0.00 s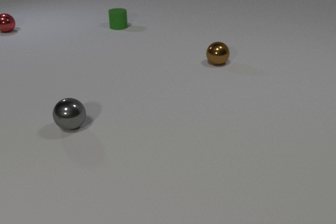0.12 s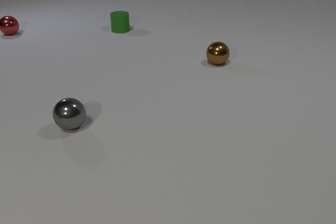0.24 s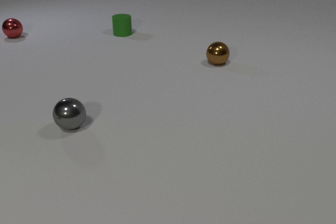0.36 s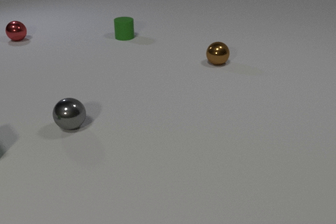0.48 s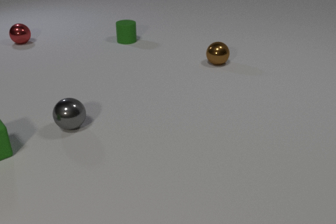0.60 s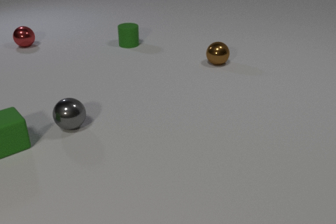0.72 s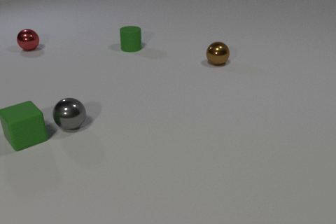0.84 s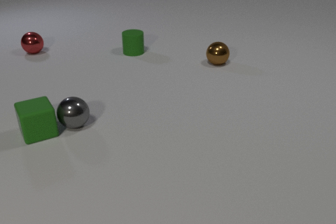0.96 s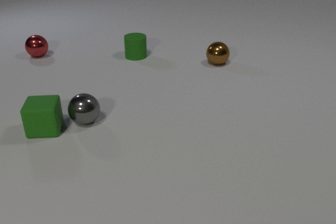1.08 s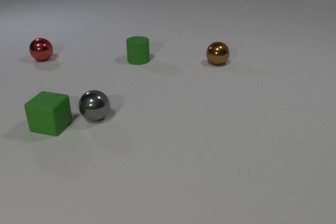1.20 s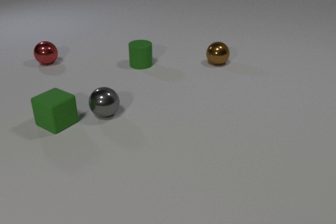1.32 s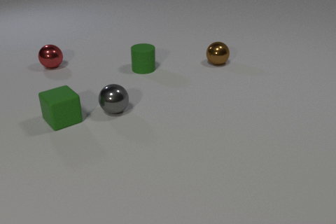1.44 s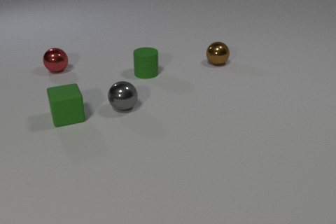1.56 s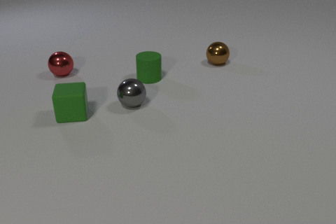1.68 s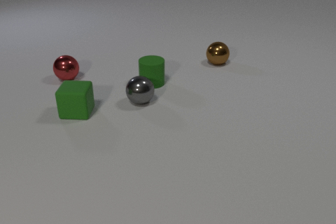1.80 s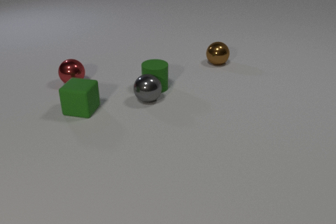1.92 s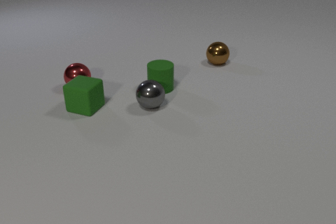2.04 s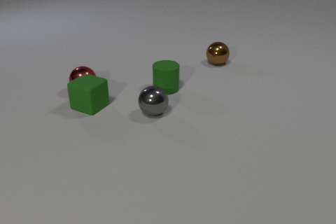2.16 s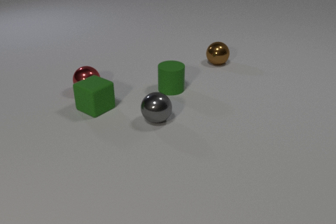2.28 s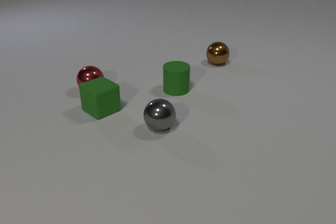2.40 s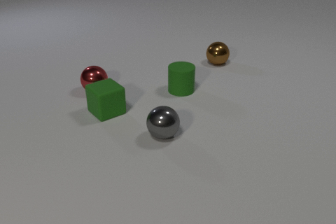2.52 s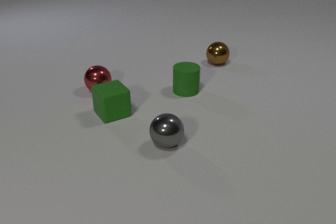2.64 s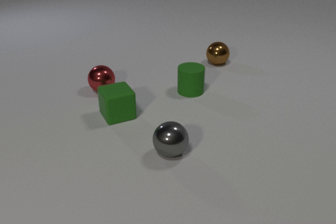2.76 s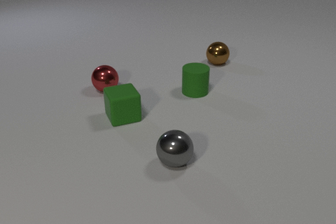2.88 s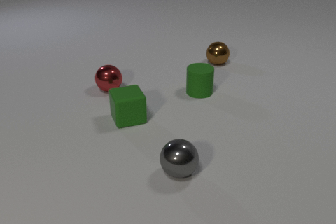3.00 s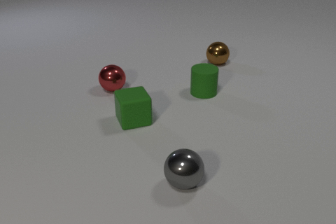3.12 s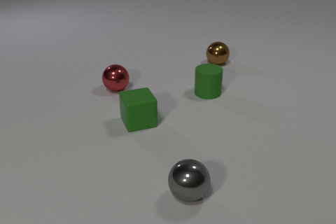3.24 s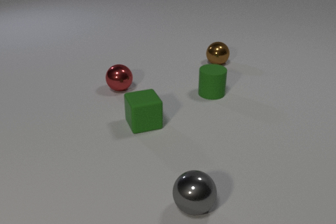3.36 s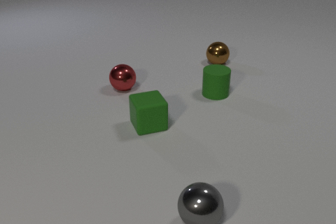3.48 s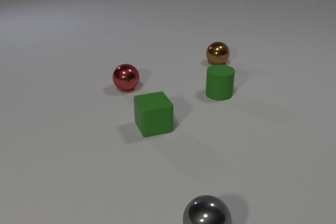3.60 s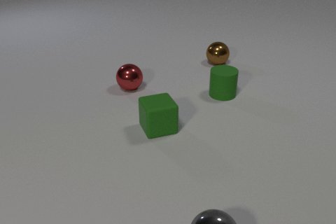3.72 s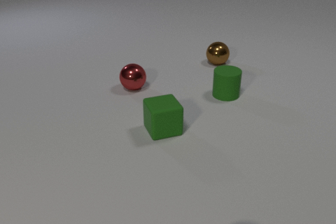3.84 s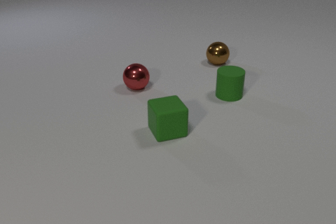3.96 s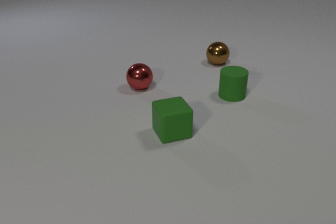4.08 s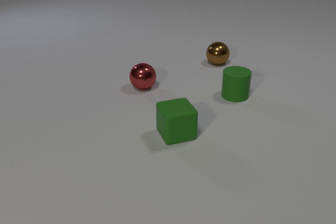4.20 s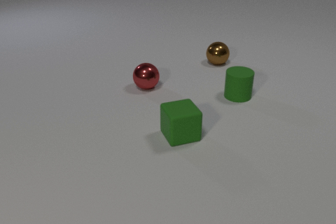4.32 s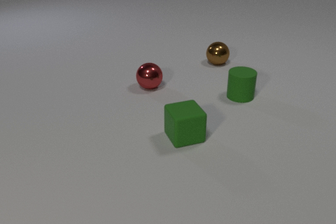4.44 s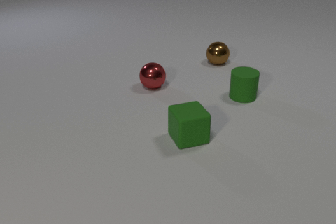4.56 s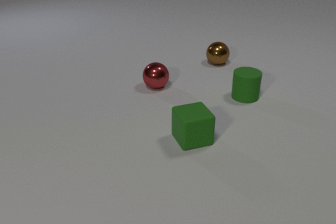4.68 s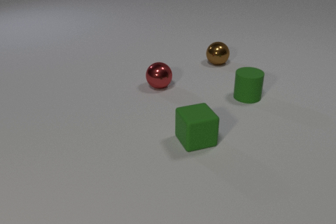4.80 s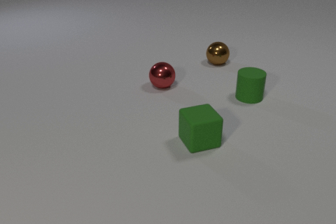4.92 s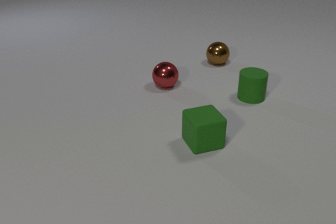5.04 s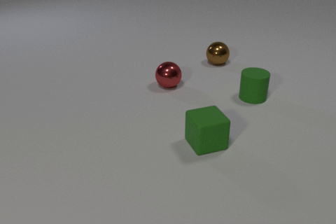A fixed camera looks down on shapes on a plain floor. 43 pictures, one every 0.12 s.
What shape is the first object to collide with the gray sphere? cube.
What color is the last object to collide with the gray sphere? green.
Are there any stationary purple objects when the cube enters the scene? no.
0.00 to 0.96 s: The green rubber cube comes in at the left edge, slides to the right and away from the camera, spins clockwise seen from above by about 30 degrees, its near face sliding to the left. The gray metal sphere rolls to the right and away from the camera. The red metal sphere rolls toward the camera. The green rubber cylinder slides toward the camera. The green rubber cube and the gray metal sphere collide.
0.96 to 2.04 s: The green rubber cube slides to the right and away from the camera, spins clockwise seen from above by about 120 degrees, its near face sliding to the left. The gray metal sphere rolls to the right. The red metal sphere rolls toward the camera and to the right. The green rubber cylinder slides toward the camera. The gray metal sphere and the green rubber cylinder collide. The green rubber cube and the red metal sphere collide.
2.04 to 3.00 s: The green rubber cube slides to the right and toward the camera, spins so that its near face slides to the left, clockwise seen from above. The gray metal sphere rolls toward the camera. The red metal sphere rolls to the right. The green rubber cylinder slides to the right.
3.00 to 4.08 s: The green rubber cube slides to the right and toward the camera. The gray metal sphere rolls toward the camera, leaves at the bottom edge. The red metal sphere rolls to the right. The green rubber cylinder slides to the right.
4.08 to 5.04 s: The green rubber cube slides to the right and toward the camera. The red metal sphere rolls to the right. The green rubber cylinder slides to the right.
